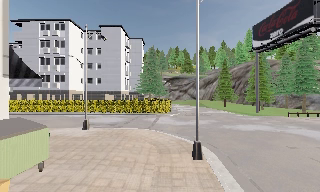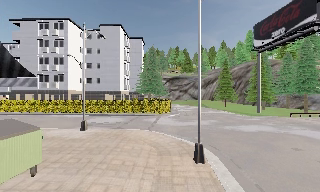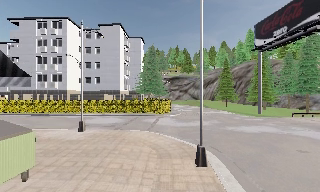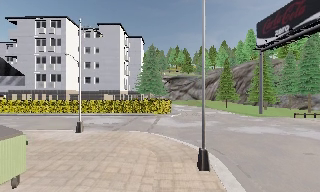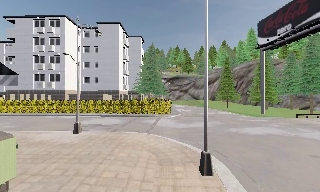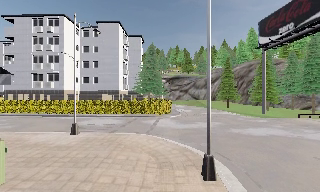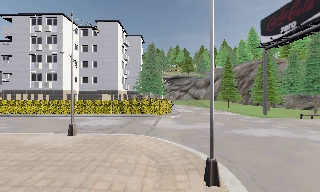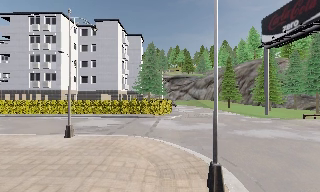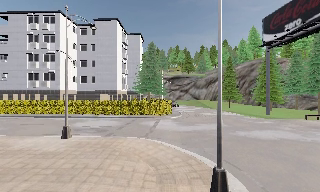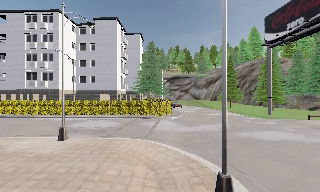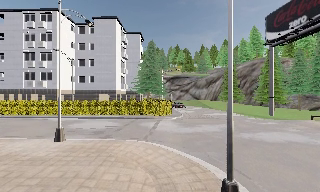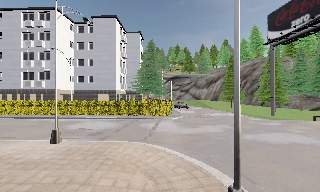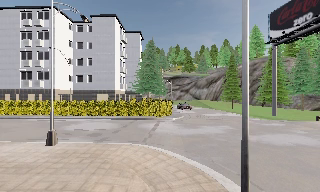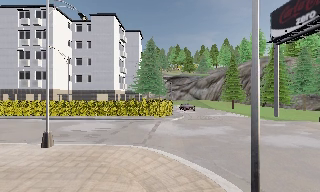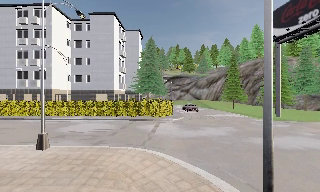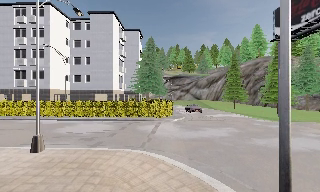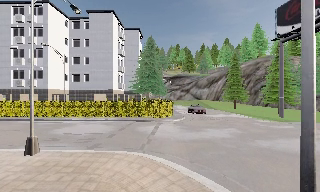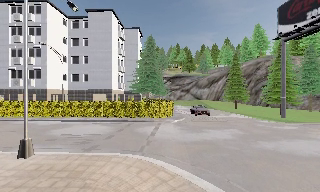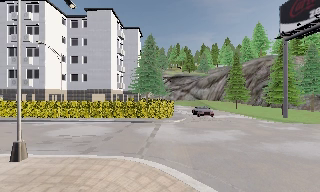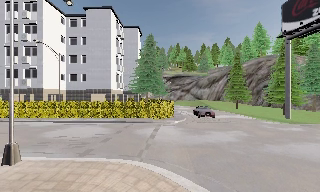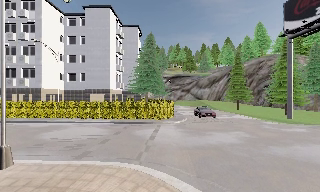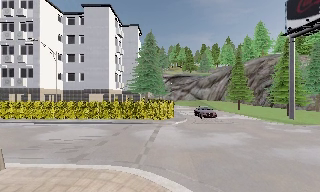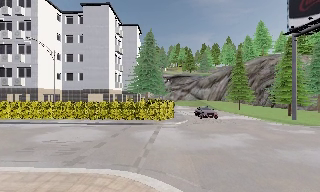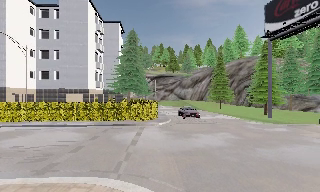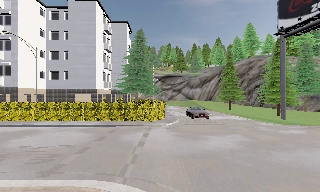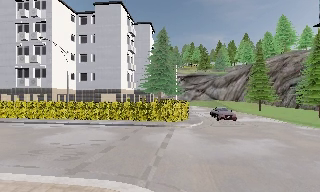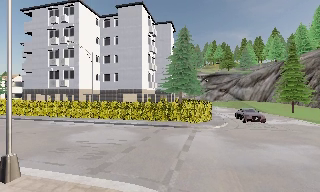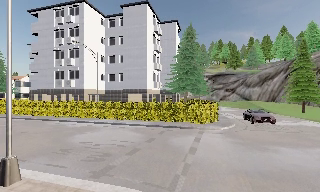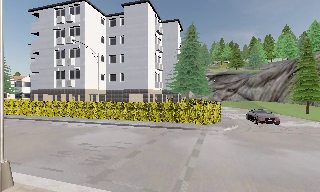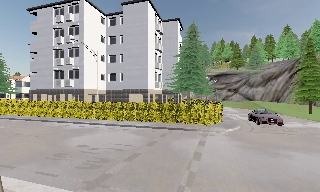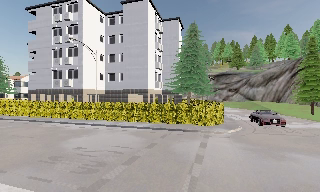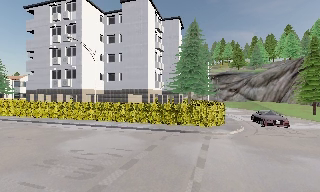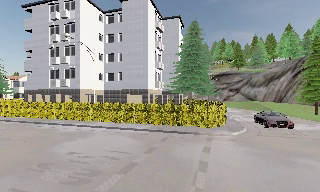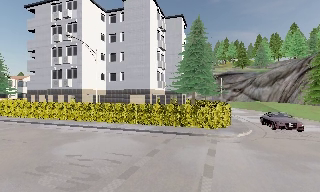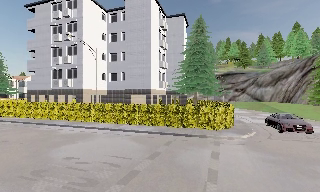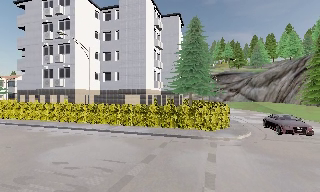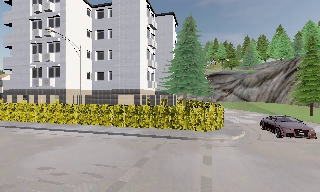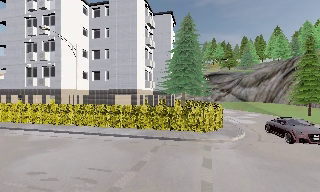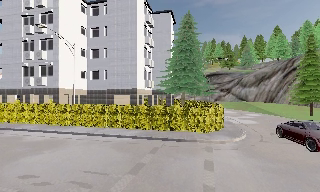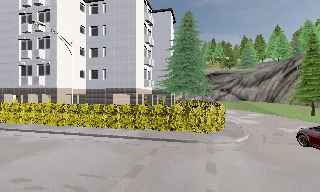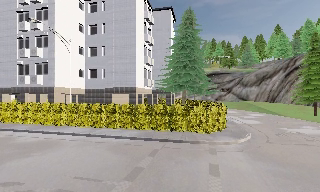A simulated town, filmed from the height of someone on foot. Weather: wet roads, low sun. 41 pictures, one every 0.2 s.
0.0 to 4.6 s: The camera travels forward, about 7 m, so what stands in front looms larger.
4.6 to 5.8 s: The scene slides to the right, as the camera pans about 20 degrees to its left. It travels forward, about 2 m, so what stands in front looms larger.
5.8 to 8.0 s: The camera travels forward, about 3.5 m, so what stands in front looms larger.
The film runs forward here.
